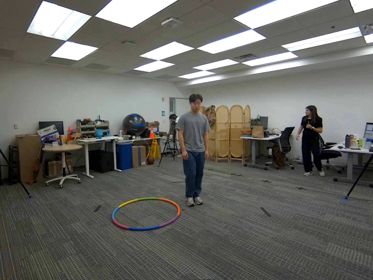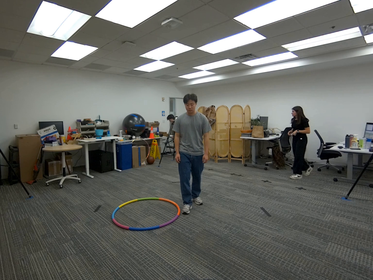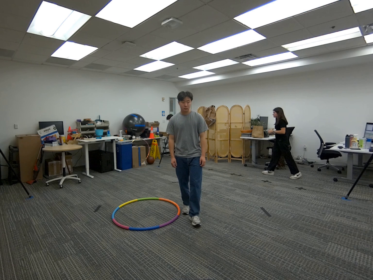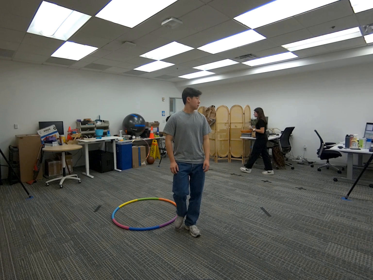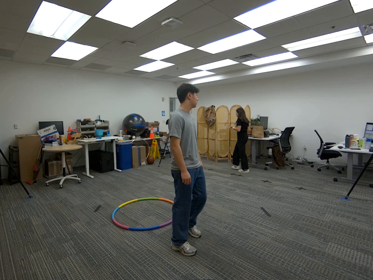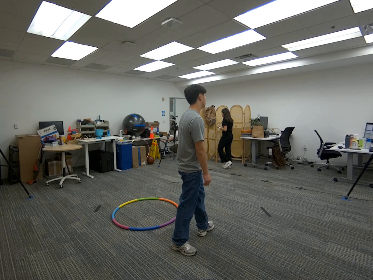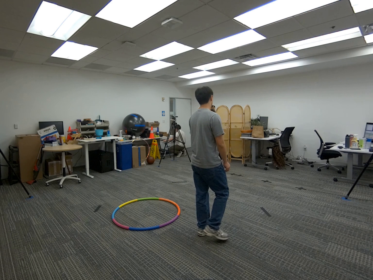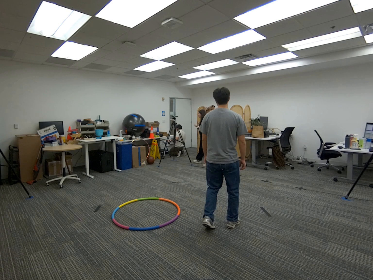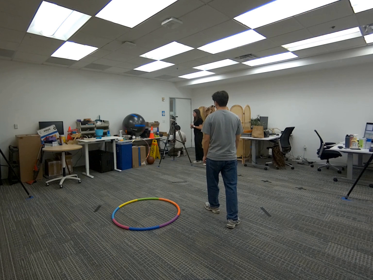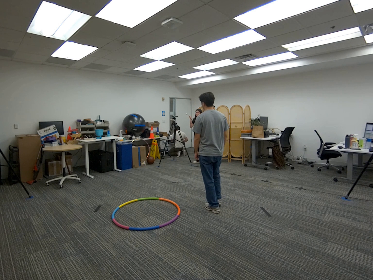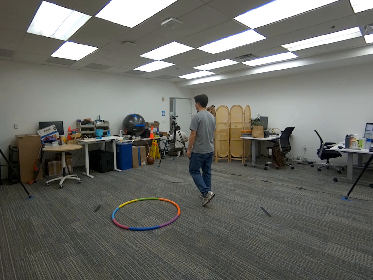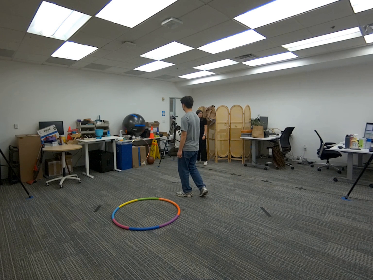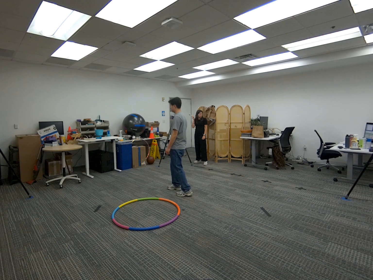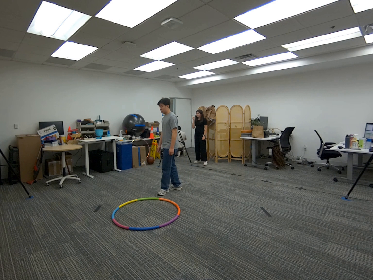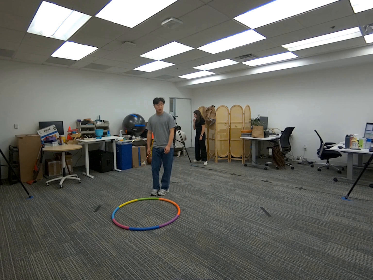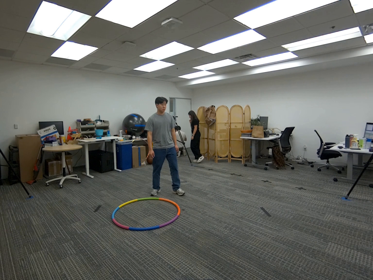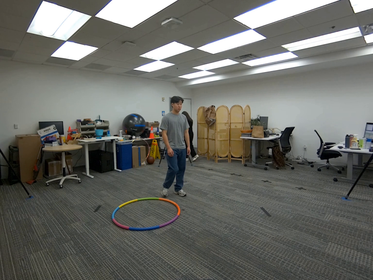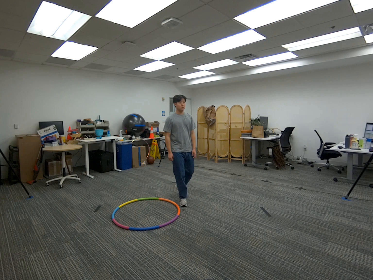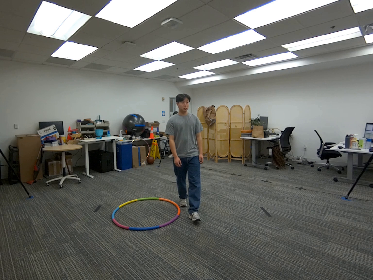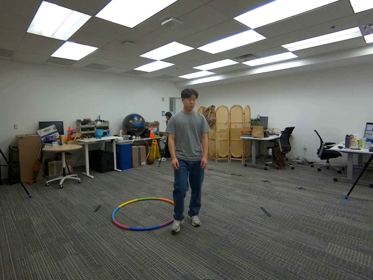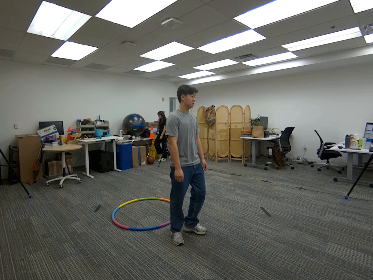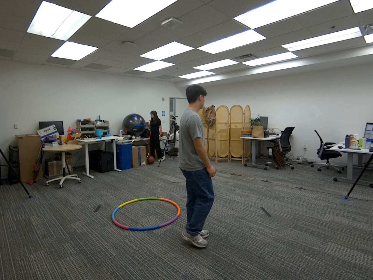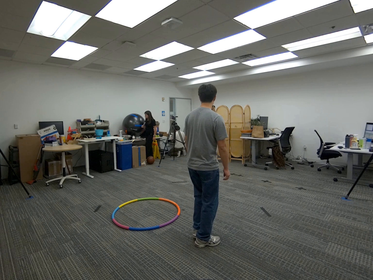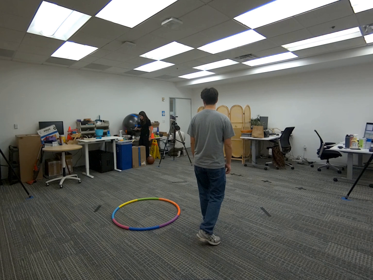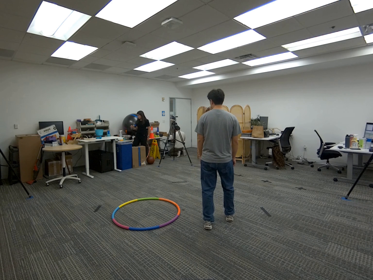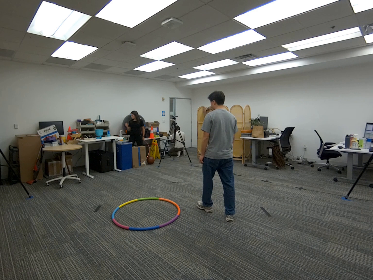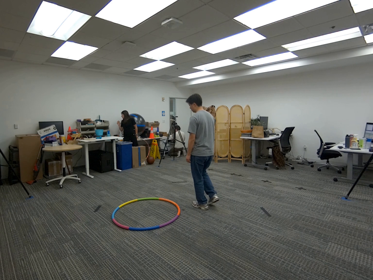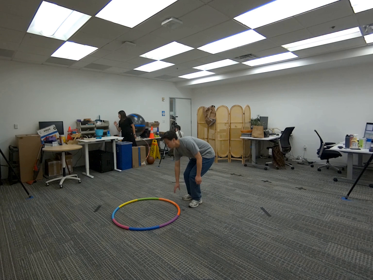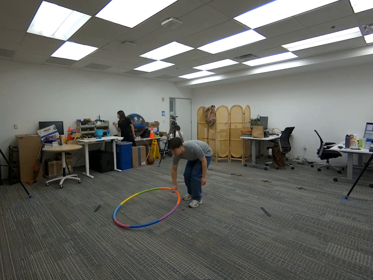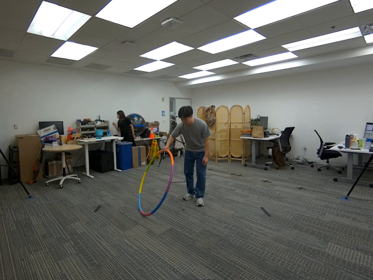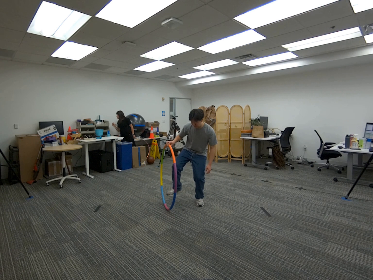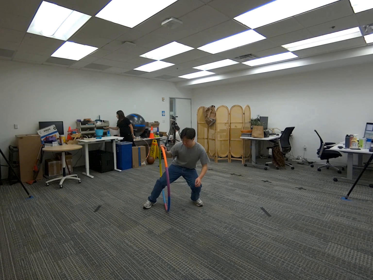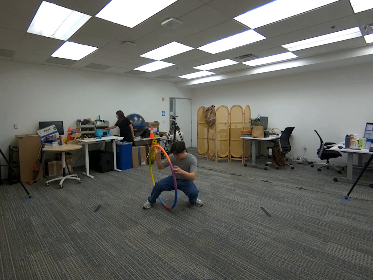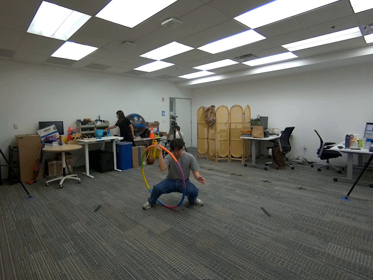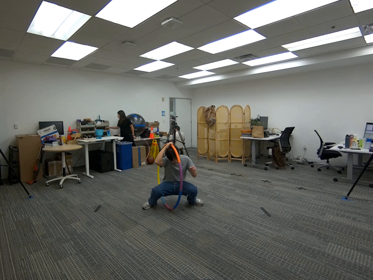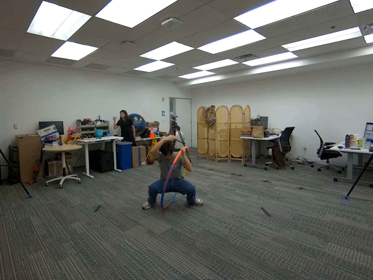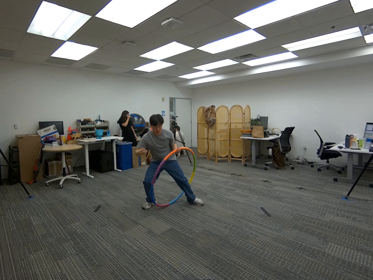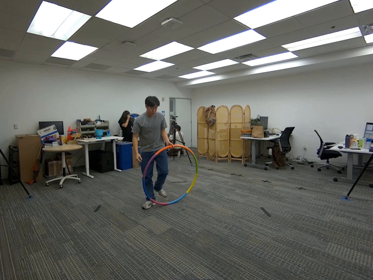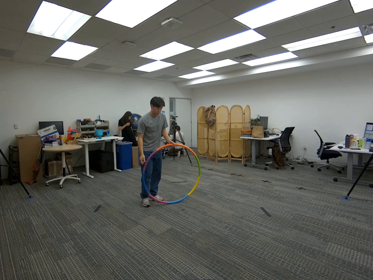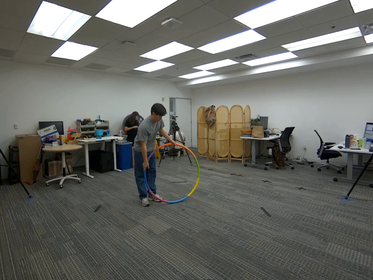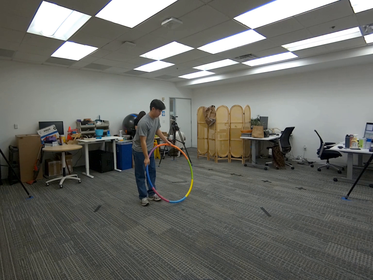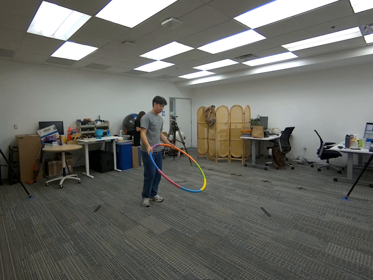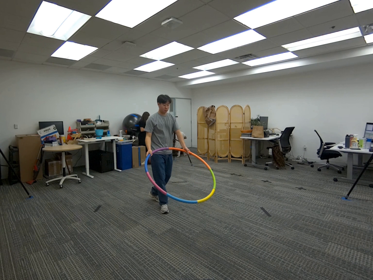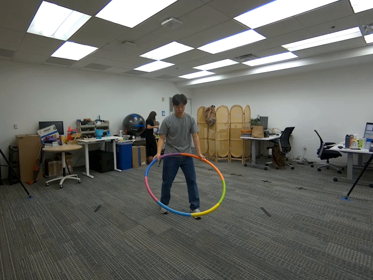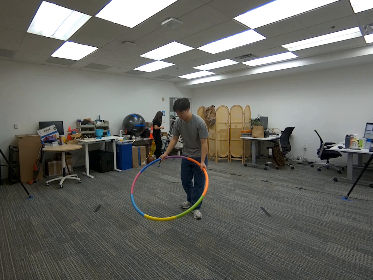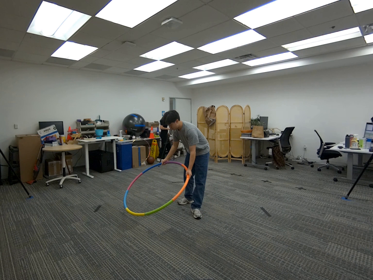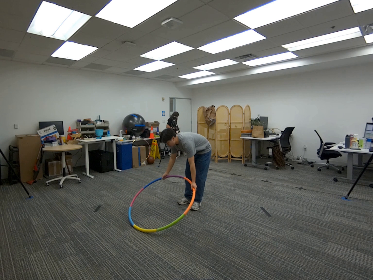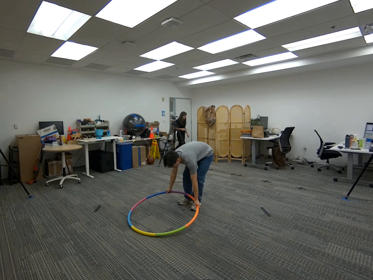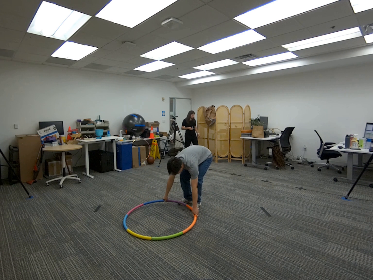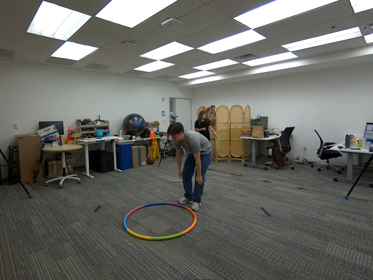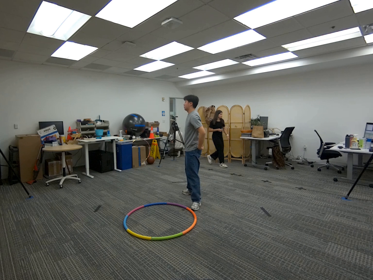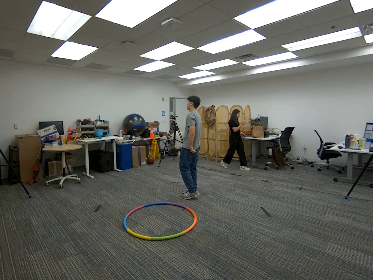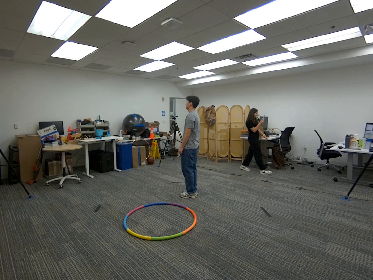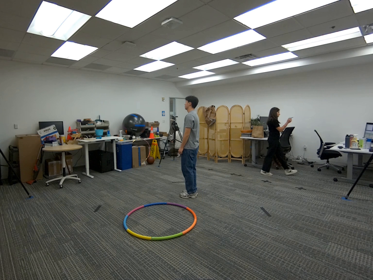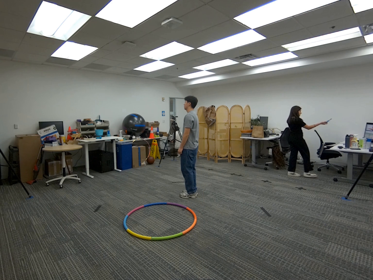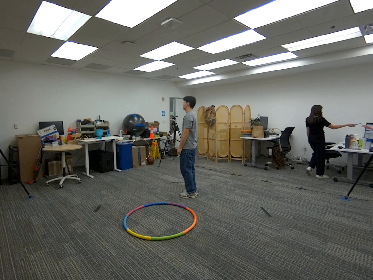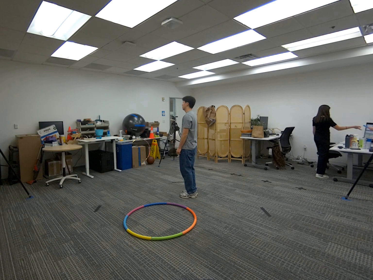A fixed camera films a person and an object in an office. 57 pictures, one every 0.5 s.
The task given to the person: Walk over to the hula hoop on the floor and grasp it with your right hand keeping the hula hoop vertical. Pass your right foot through the hula hoop and then your head and torso while shifting the hula hoop from your right hand to the left hand. Finally step through the hula hoop using your left leg. Place the hula hoop on the floor.
